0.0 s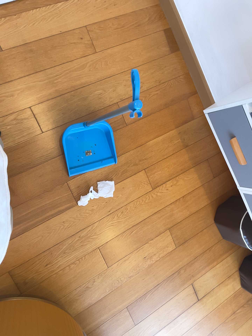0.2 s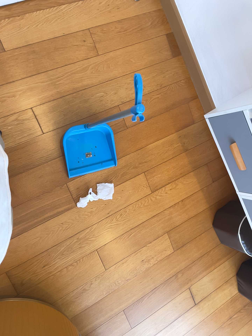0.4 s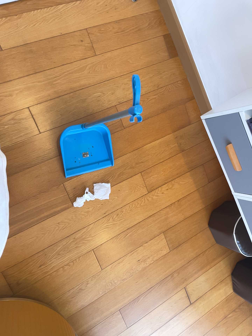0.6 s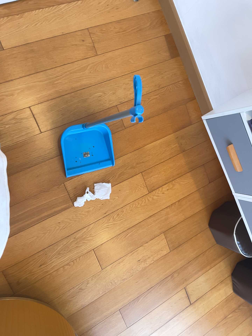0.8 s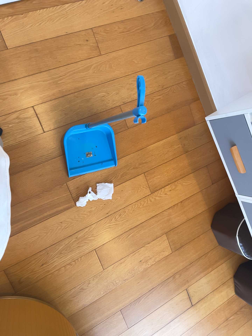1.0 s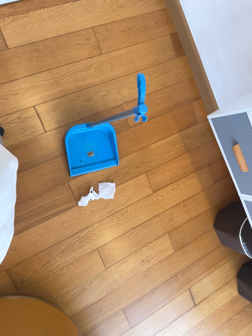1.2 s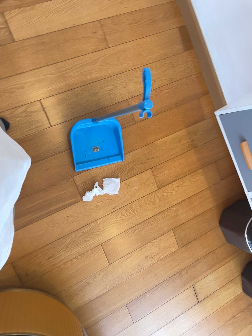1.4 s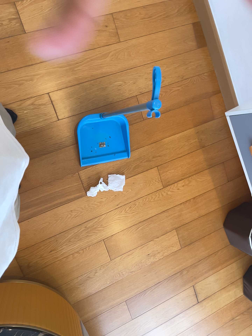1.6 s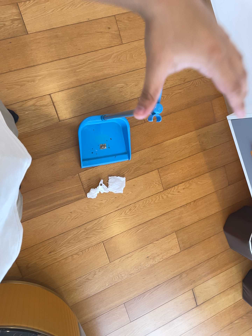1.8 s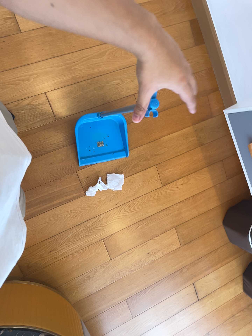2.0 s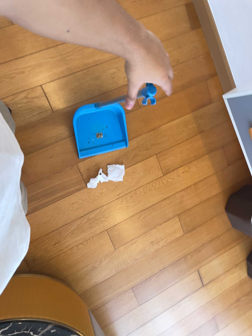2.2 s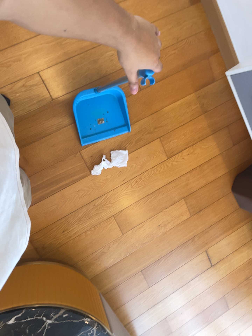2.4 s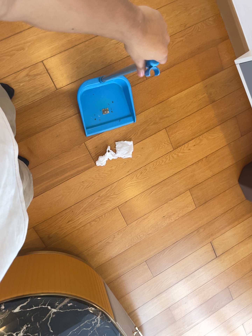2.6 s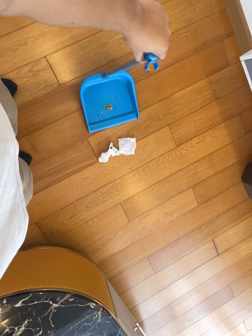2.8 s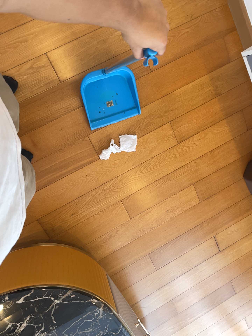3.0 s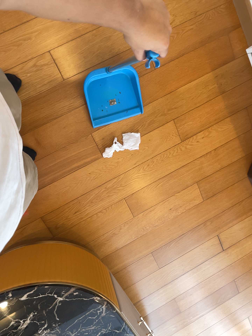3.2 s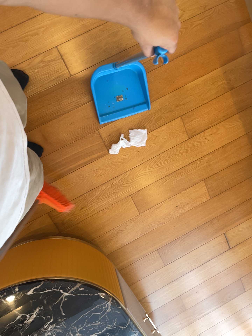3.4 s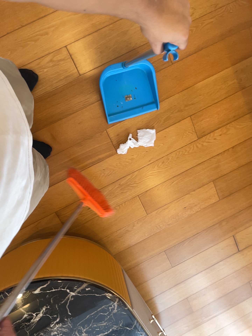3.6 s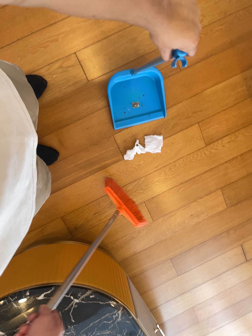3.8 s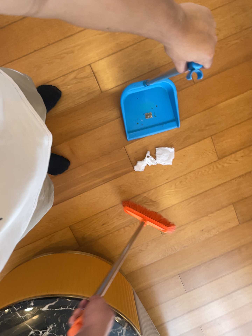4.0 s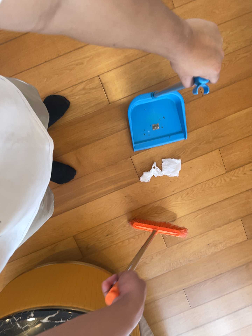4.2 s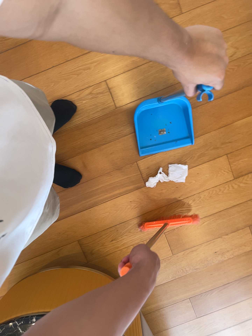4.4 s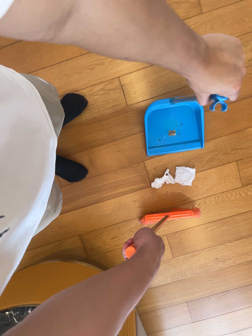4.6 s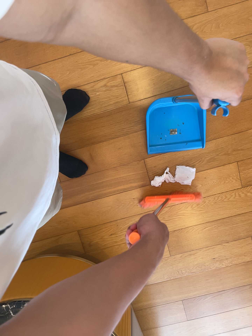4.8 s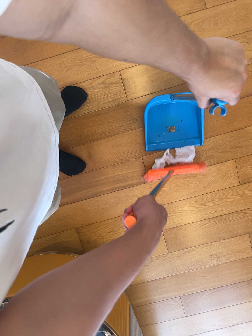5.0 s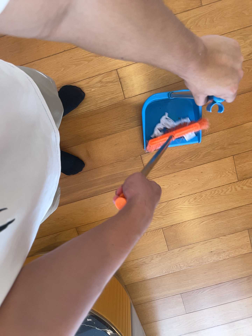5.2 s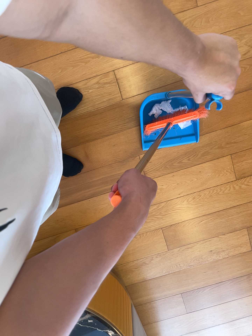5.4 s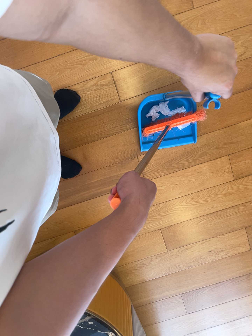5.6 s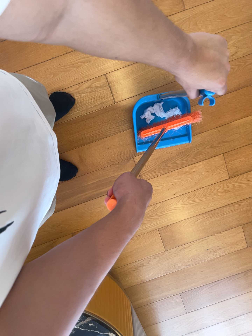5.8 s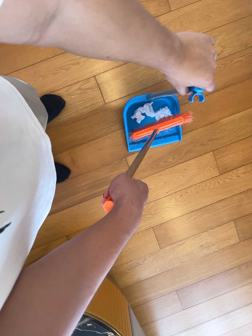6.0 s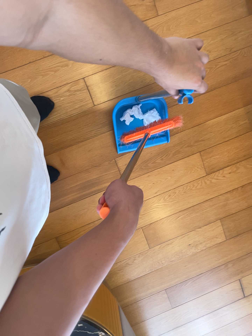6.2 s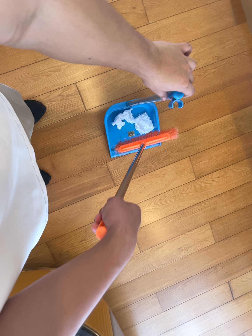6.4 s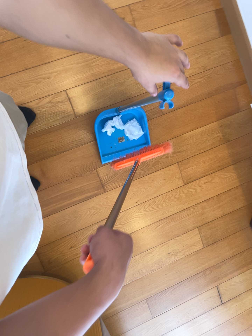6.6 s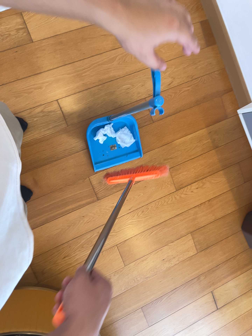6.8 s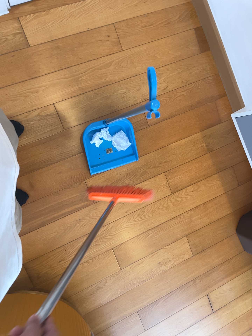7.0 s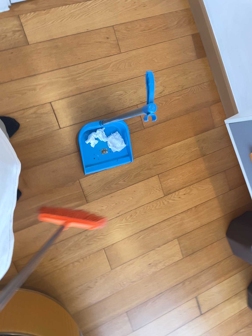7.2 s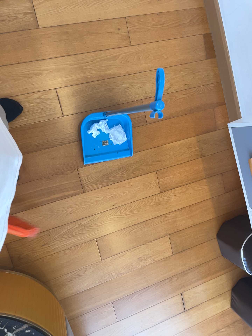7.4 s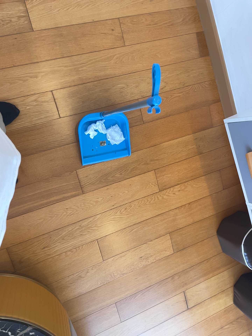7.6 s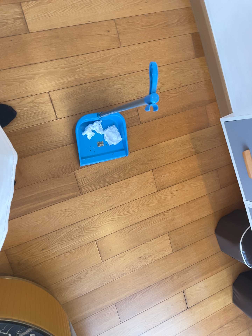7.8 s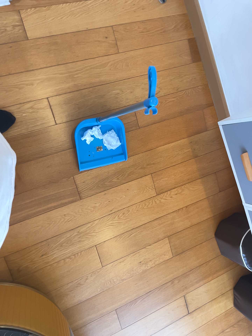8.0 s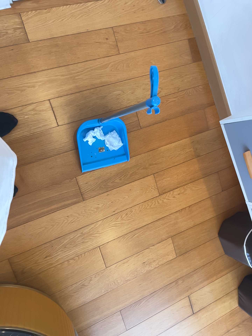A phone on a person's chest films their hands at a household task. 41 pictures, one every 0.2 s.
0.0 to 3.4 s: The scene slides to the right, as the camera pans about 10 degrees to its left. It travels forward, about 8 cm, so what stands in front looms larger. Its aim tips toward the bottom of its view by about 15 degrees, and the scene shifts upward.
3.4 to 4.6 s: The camera rolls about its line of sight by about 10 degrees, and the scene rotates clockwise.
4.6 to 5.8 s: The camera shifts only a little, or ends up much as it began.
5.8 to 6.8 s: The camera swings to its right by about 10 degrees, and the scene slides to the left. It travels backward, about 7 cm, so what stands in front gets smaller.
6.8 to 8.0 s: The camera shifts only a little, or ends up much as it began.
The film runs forward here.
